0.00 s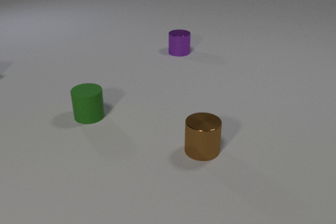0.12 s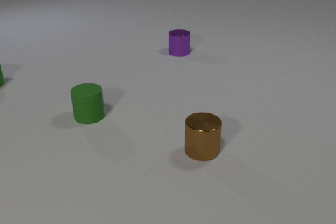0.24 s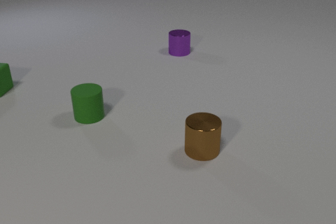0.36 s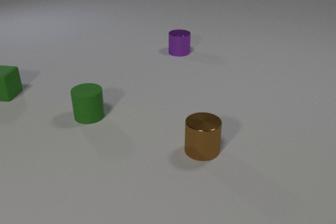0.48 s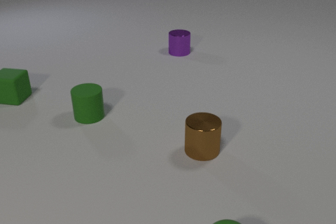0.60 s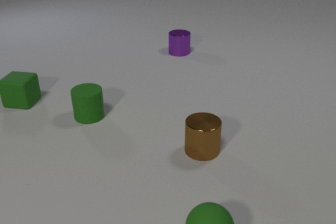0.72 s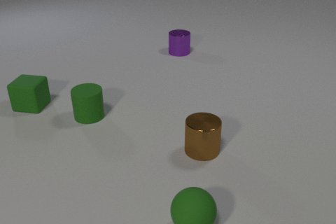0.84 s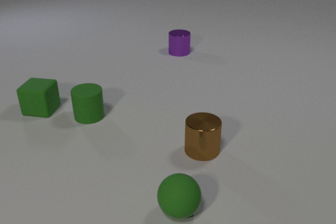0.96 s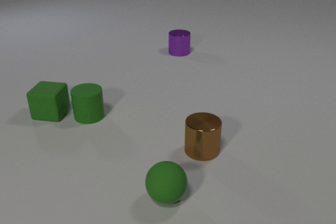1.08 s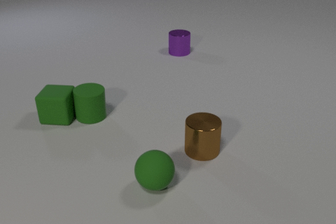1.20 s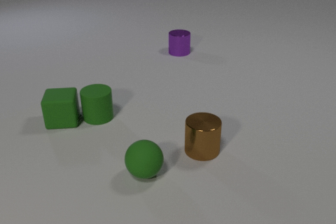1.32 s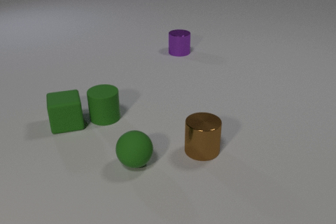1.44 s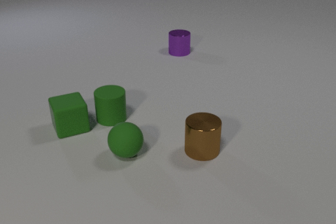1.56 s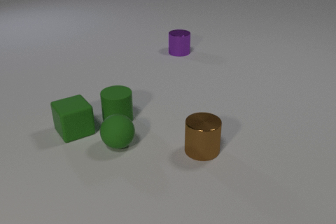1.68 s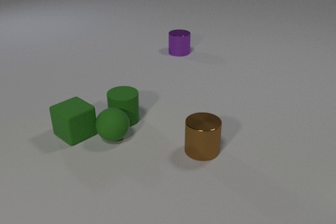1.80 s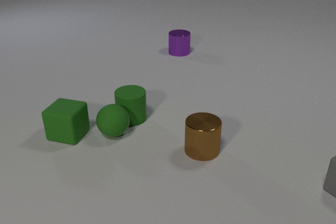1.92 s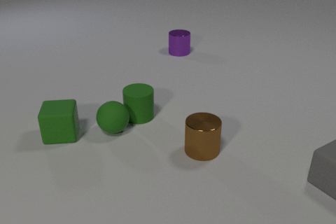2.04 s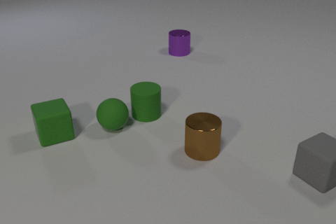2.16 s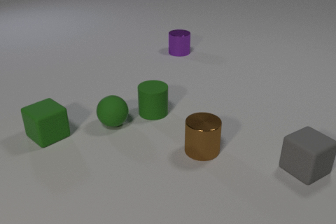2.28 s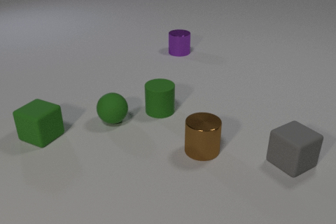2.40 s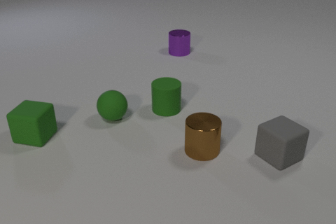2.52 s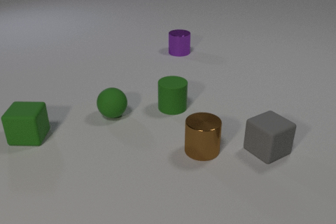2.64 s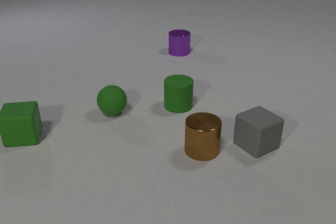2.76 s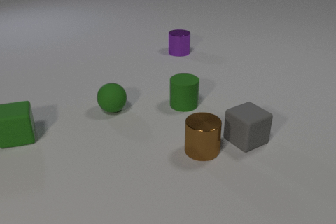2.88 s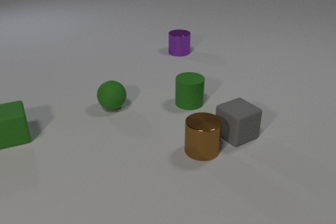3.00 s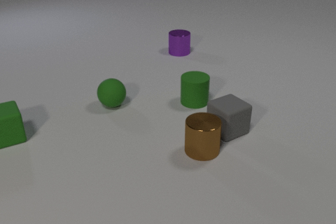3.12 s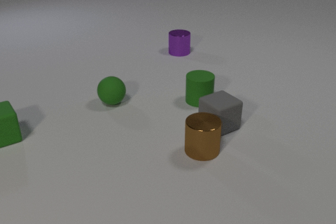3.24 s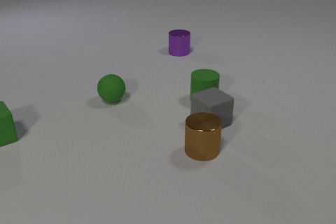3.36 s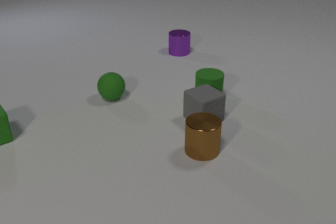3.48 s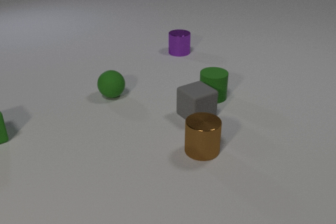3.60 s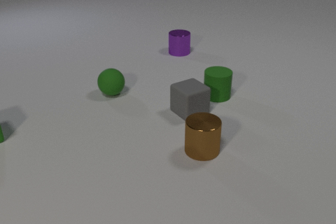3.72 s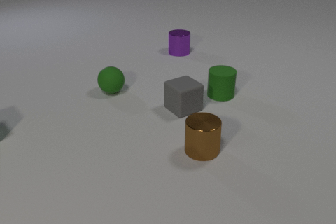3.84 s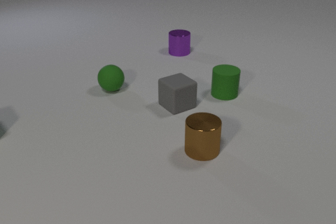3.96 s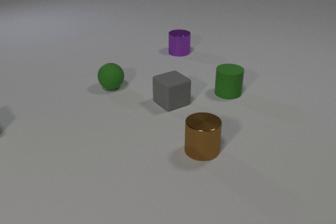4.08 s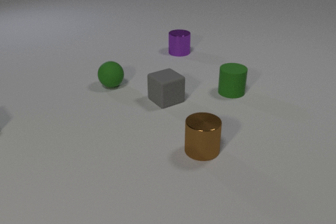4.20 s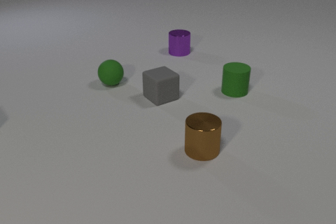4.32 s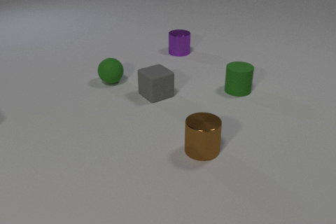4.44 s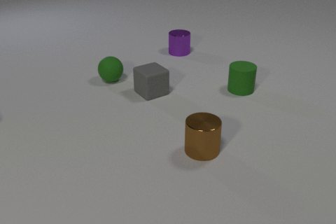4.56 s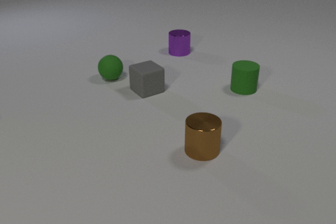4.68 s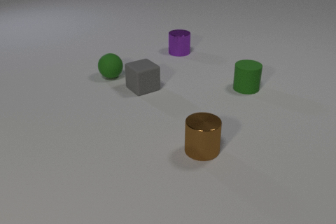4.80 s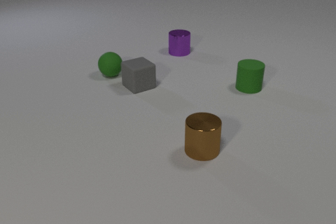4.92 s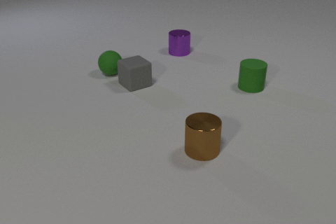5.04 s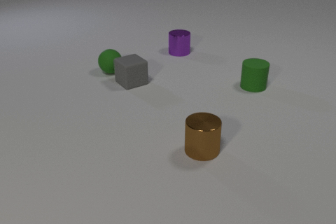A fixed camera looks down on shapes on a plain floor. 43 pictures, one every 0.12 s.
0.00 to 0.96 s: The green rubber sphere comes in at the bottom edge, rolls away from the camera and to the left. The green rubber cube comes in at the left edge, slides toward the camera and to the right.
0.96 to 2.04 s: The green rubber sphere rolls away from the camera and to the left. The green rubber cube slides toward the camera, spins so that its near face slides to the right, counterclockwise seen from above. The gray rubber cube comes in at the right edge, slides to the left. The green rubber cylinder slides to the right. The green rubber cube and the green rubber cylinder collide. The green rubber sphere and the green rubber cube collide. The green rubber sphere and the green rubber cylinder collide.
2.04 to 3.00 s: The green rubber sphere rolls away from the camera. The green rubber cube slides to the left, spins so that its near face slides to the right, counterclockwise seen from above. The gray rubber cube slides to the left and away from the camera. The green rubber cylinder slides to the right and away from the camera.
3.00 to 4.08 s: The green rubber sphere rolls away from the camera. The green rubber cube slides to the left, leaves at the left edge. The gray rubber cube slides to the left and away from the camera. The green rubber cylinder slides to the right and away from the camera.
4.08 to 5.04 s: The green rubber sphere rolls away from the camera. The gray rubber cube slides away from the camera and to the left. The green rubber cylinder slides to the right and away from the camera.
Are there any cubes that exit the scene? yes.
What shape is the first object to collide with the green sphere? cube.
How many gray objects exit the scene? 0.
